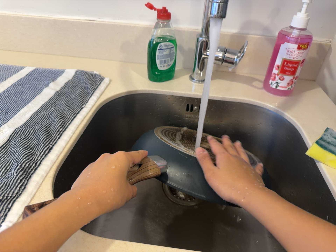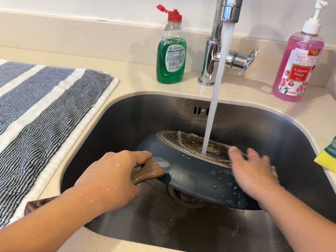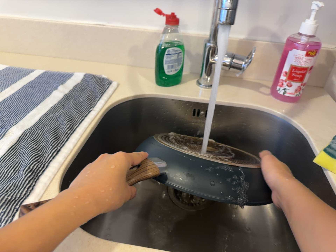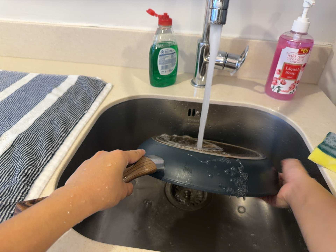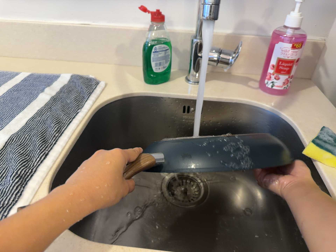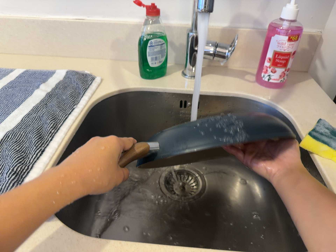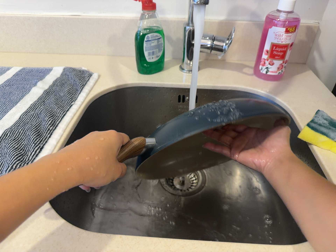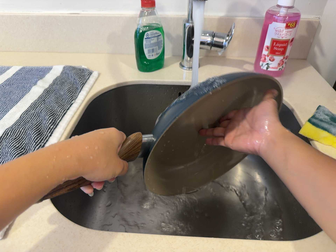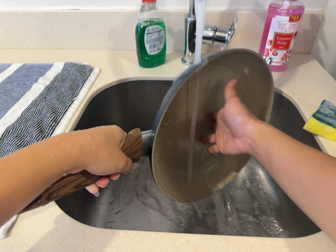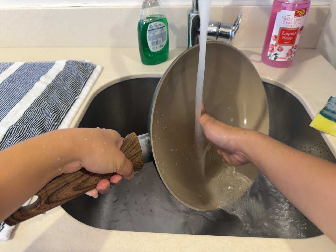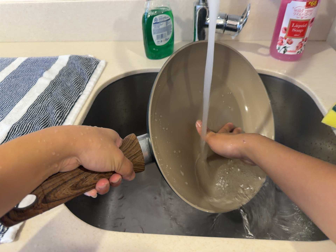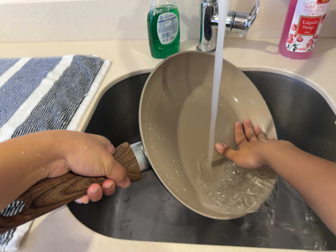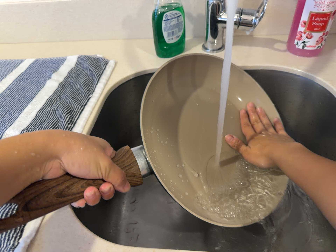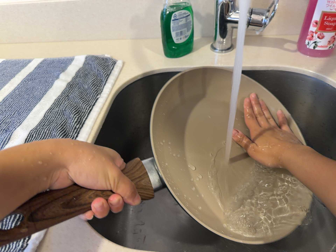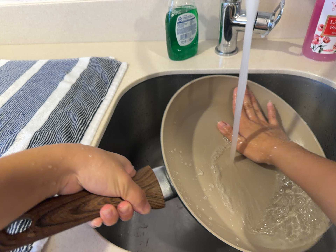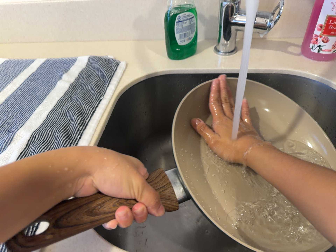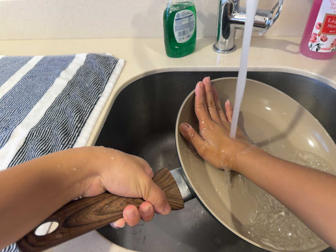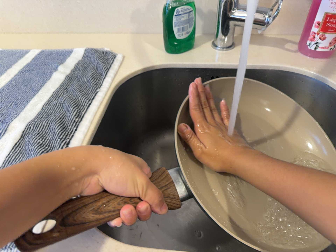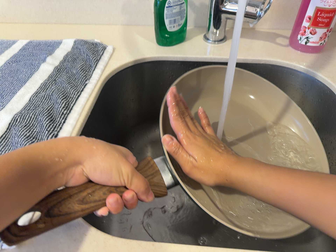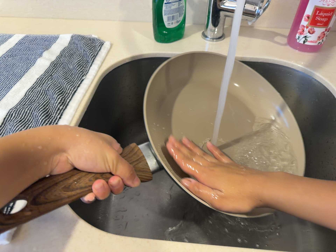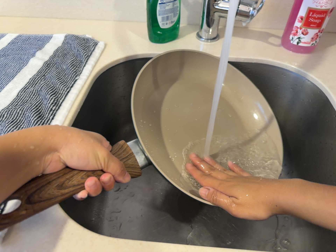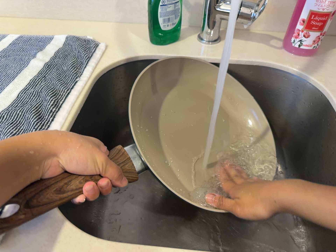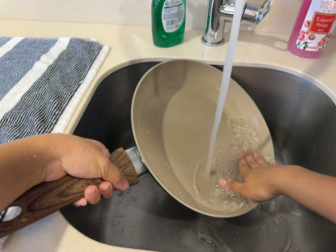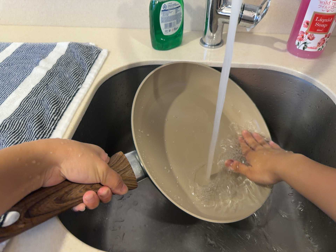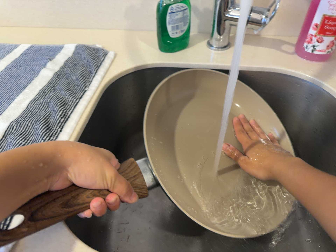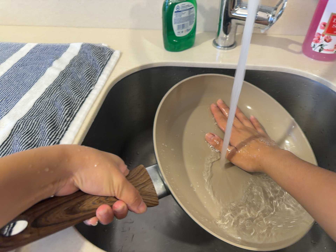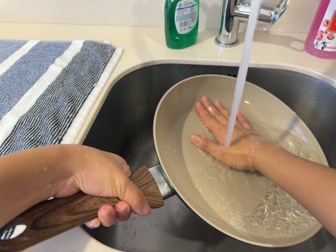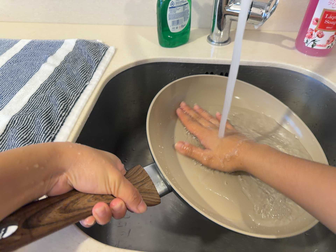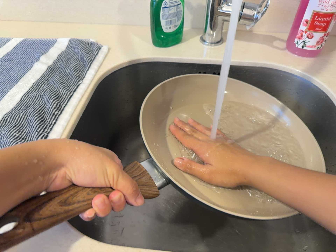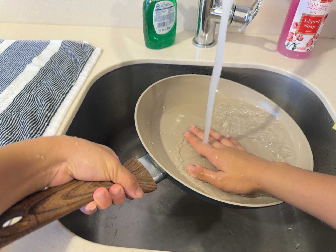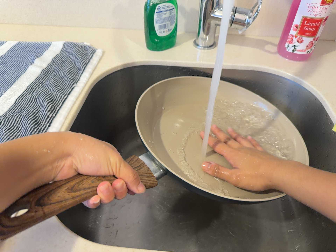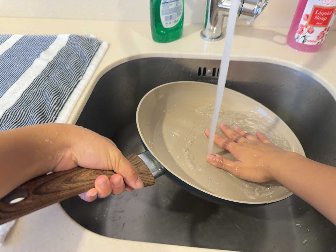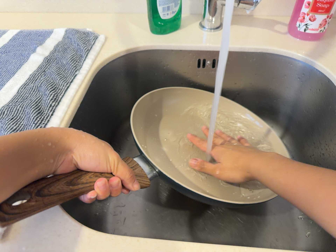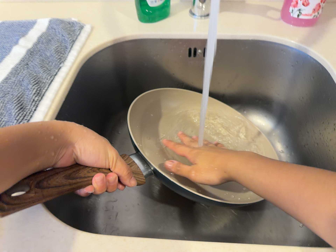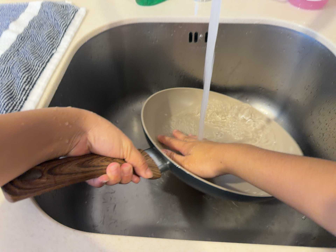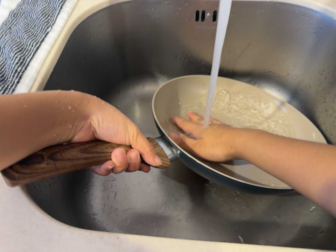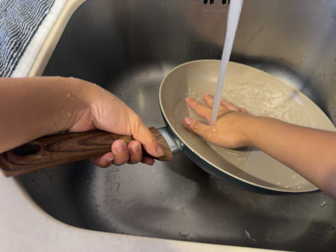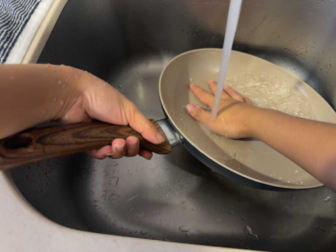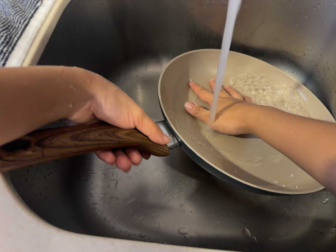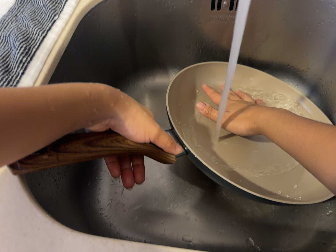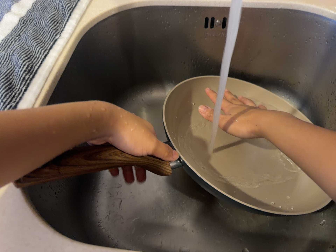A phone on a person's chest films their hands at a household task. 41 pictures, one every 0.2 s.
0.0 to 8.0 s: The camera travels forward, about 12 cm, so what stands in front looms larger. Its aim tips toward the bottom of its view by about 20 degrees, and the scene shifts upward.
The film runs backward here.
